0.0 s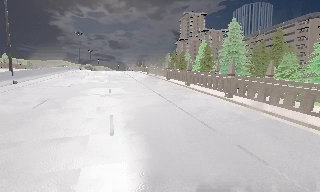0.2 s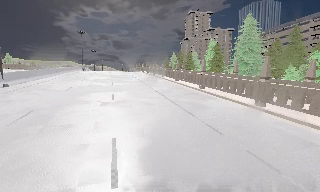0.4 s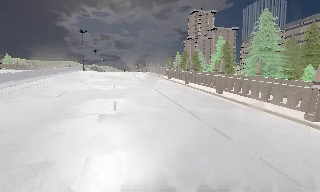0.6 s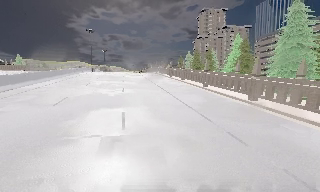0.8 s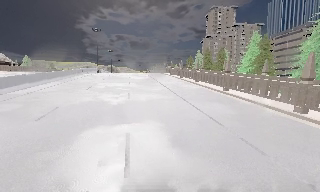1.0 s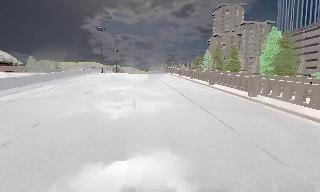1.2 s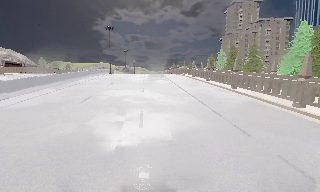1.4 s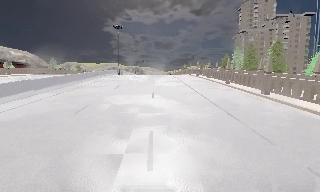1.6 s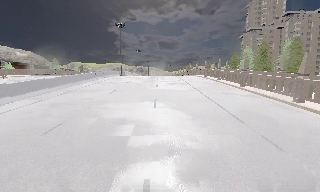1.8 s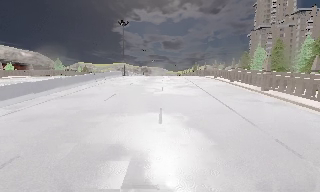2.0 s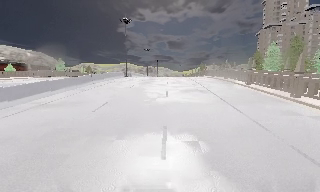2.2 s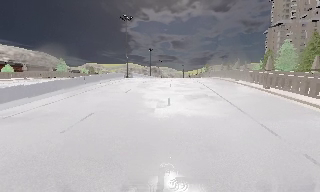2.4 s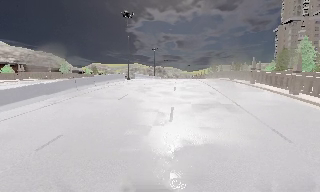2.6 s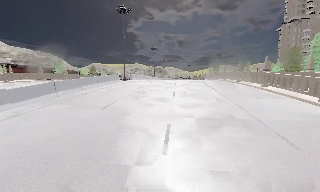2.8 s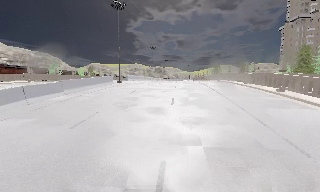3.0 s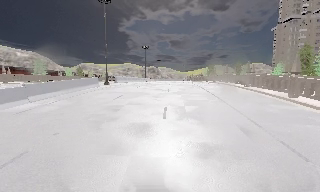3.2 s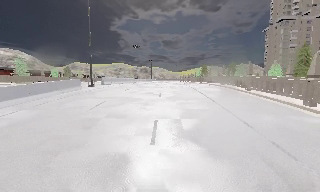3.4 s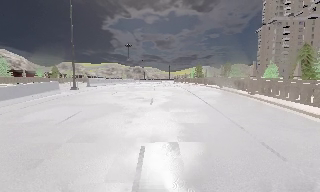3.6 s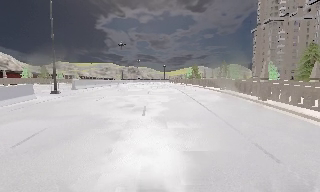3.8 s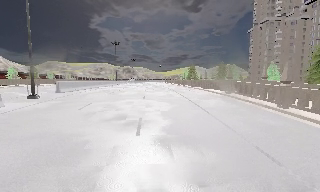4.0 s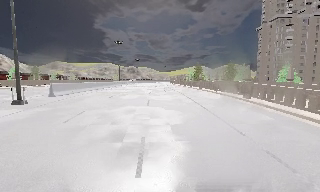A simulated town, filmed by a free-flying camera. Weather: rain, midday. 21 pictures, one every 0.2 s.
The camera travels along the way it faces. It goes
forward.
0.0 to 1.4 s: The camera swings to its left by about 15 degrees, and the scene slides to the right. It travels forward, about 16 m, so what stands in front looms larger.
1.4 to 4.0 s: The camera travels forward, about 30 m, so what stands in front looms larger.
The film runs forward here.
